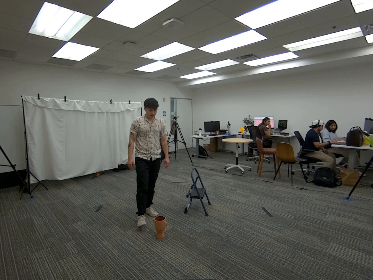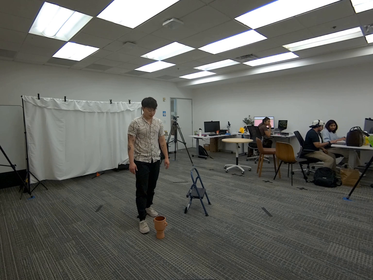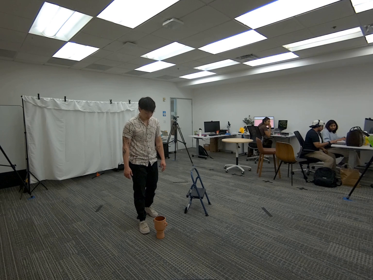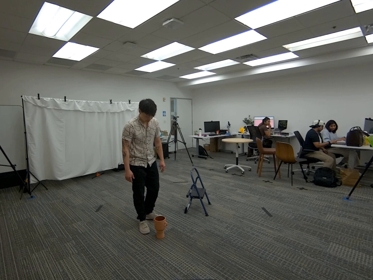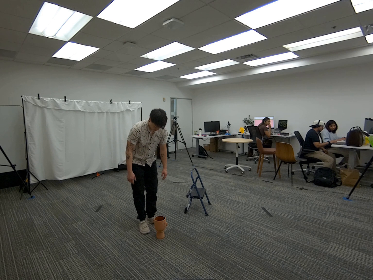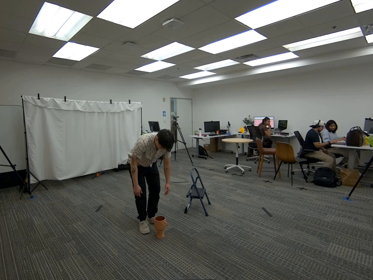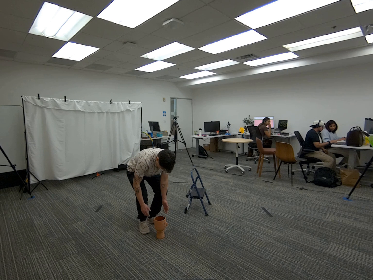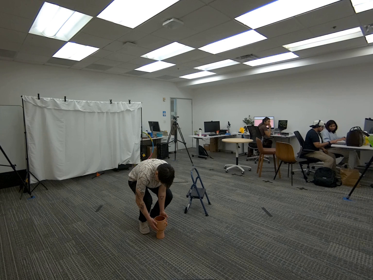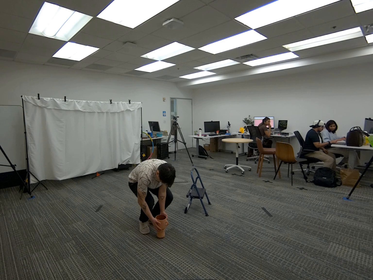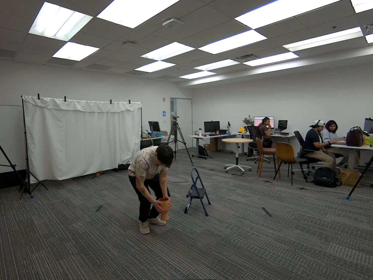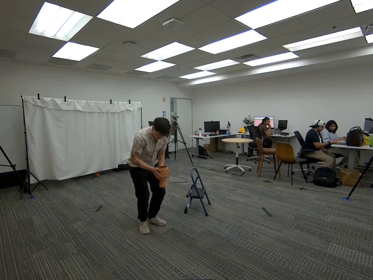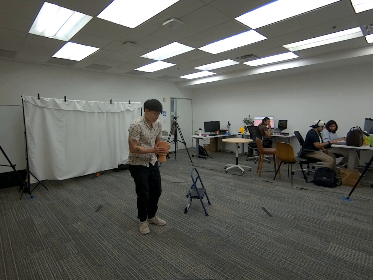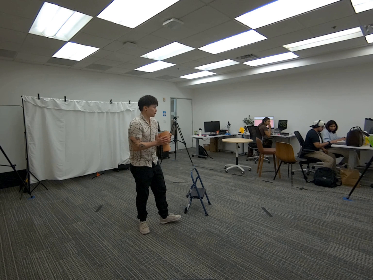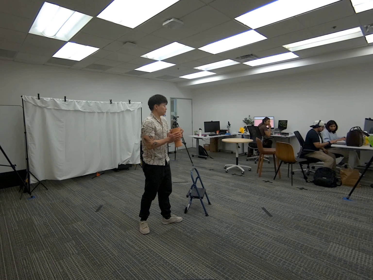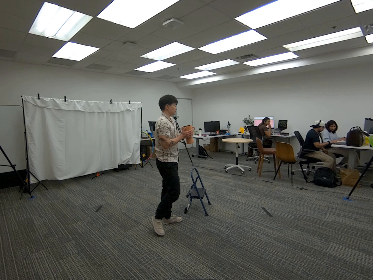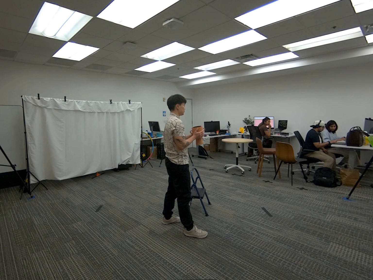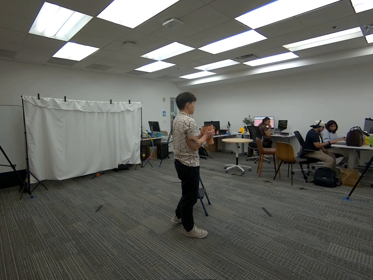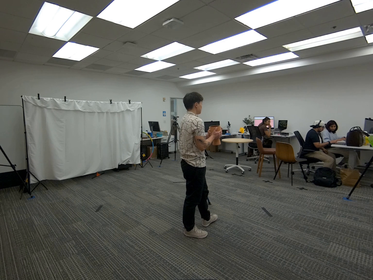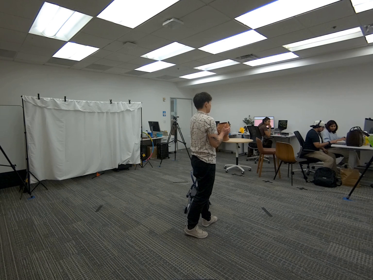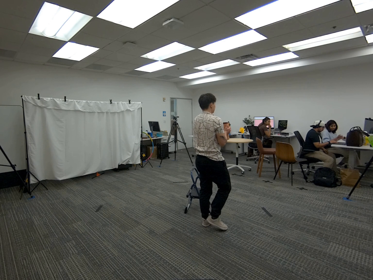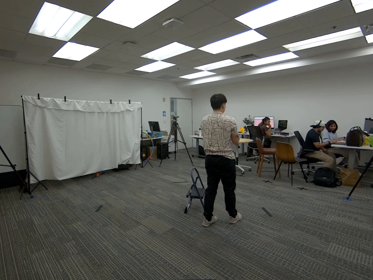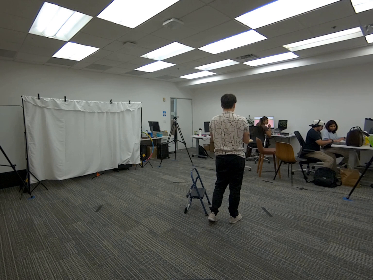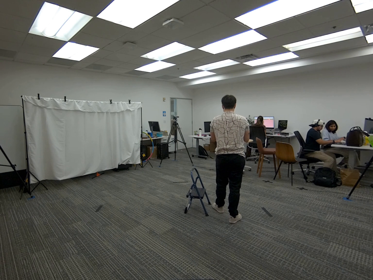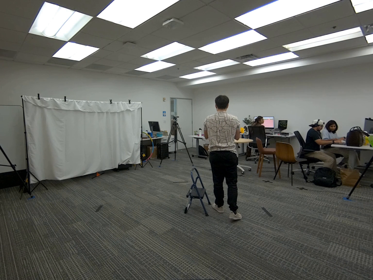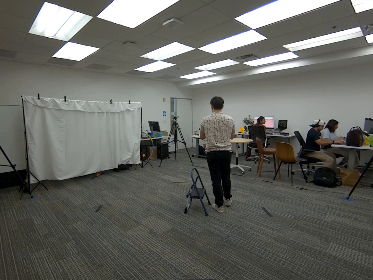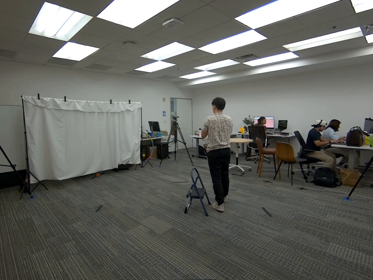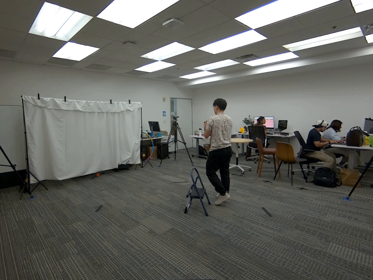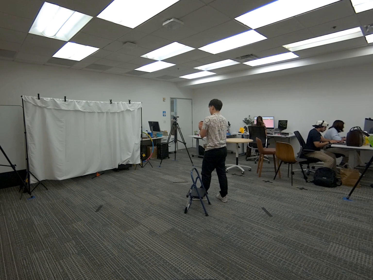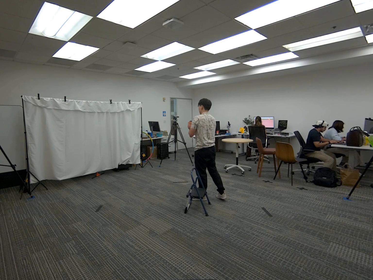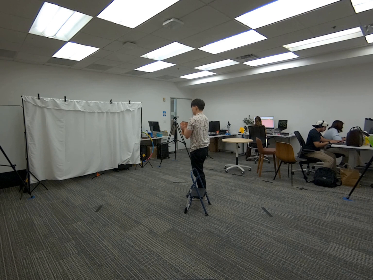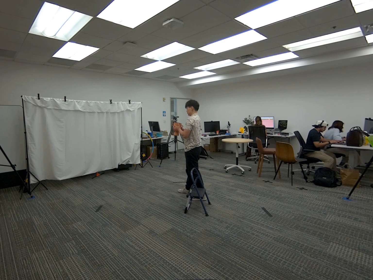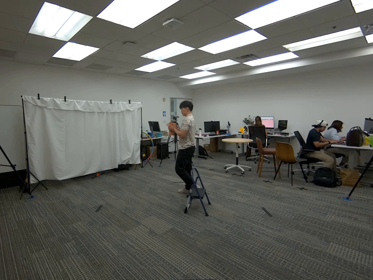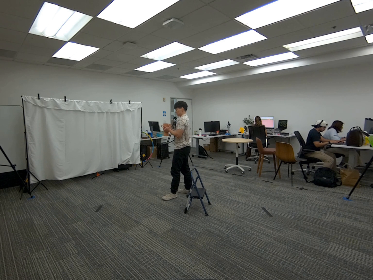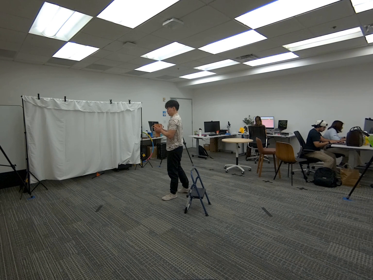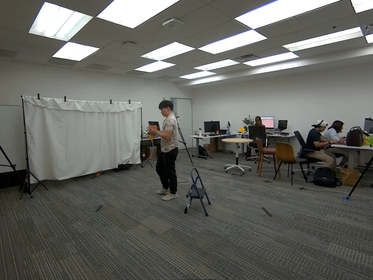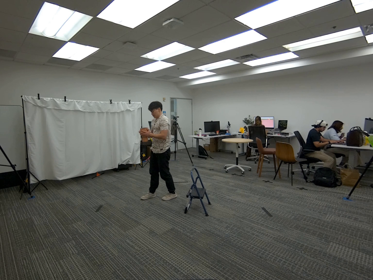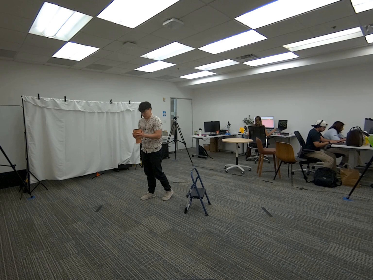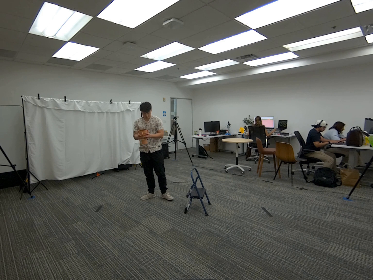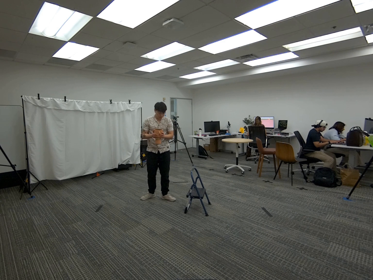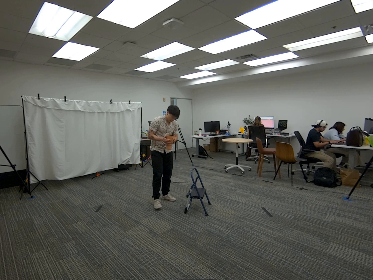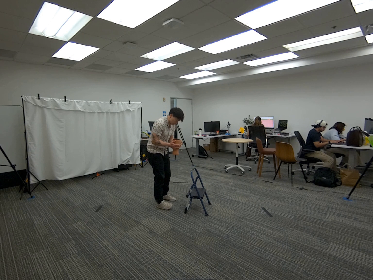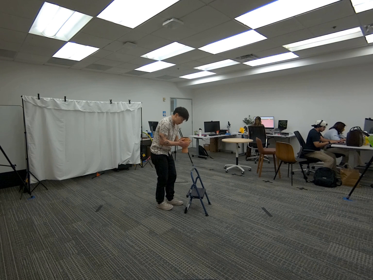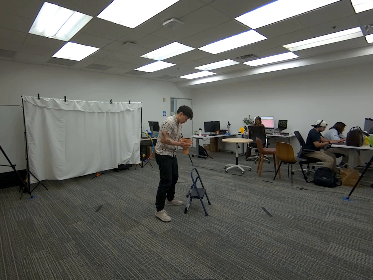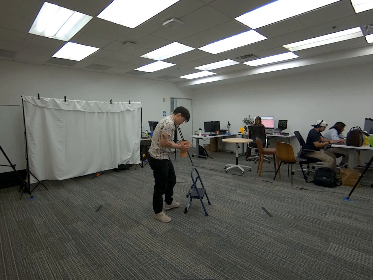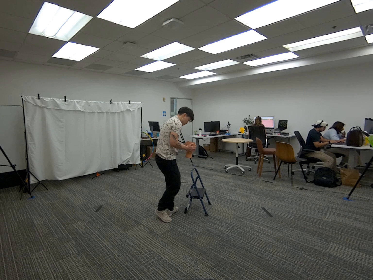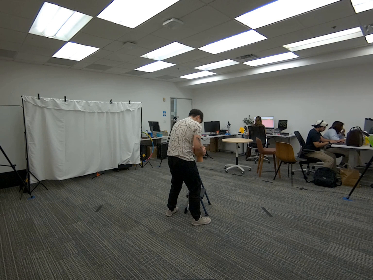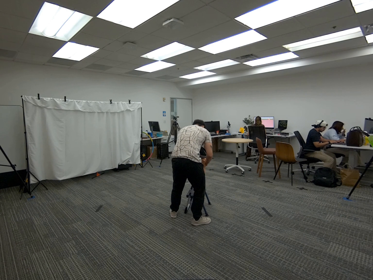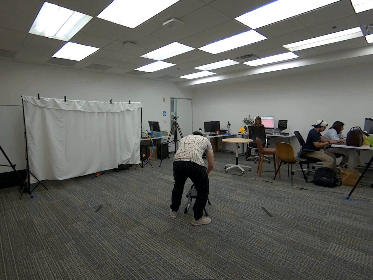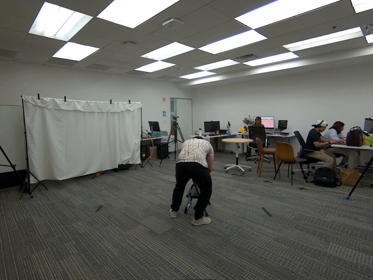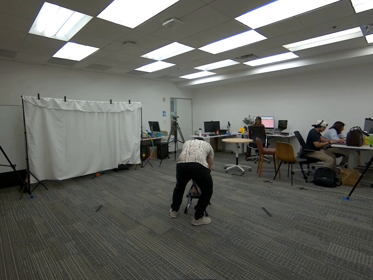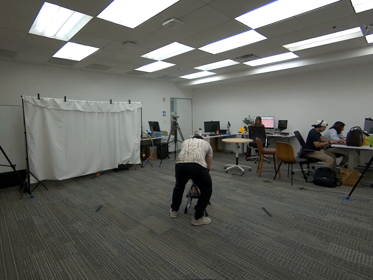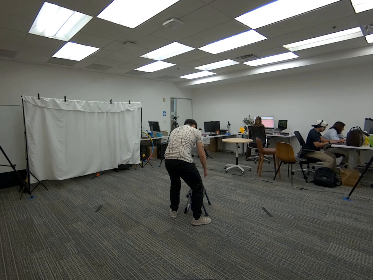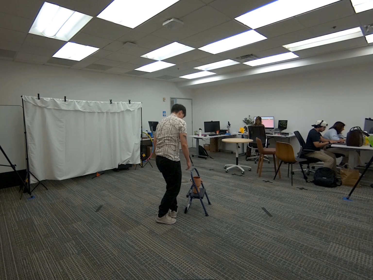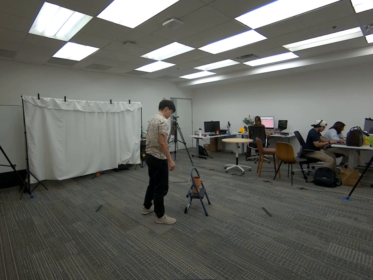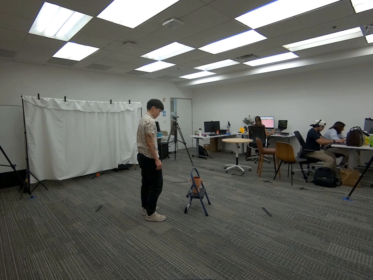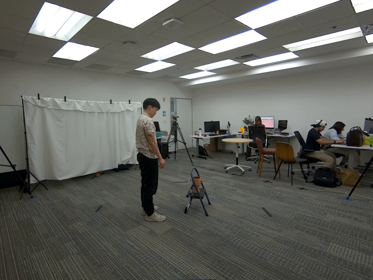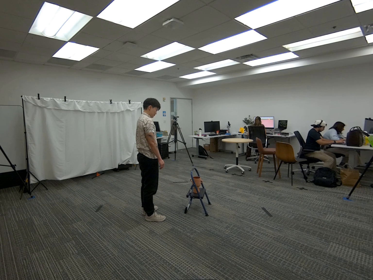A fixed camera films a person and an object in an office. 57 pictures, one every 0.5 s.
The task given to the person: Walk over to the ceramic vase on the ground and using both hands pick up the ceramic vase. Walk within the bounding area and place the ceramic vase on the step ladder.
